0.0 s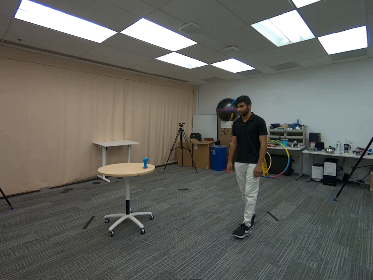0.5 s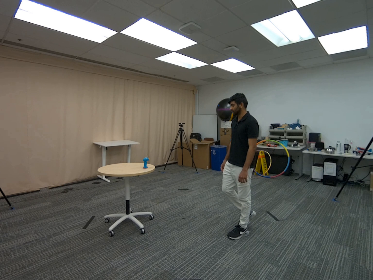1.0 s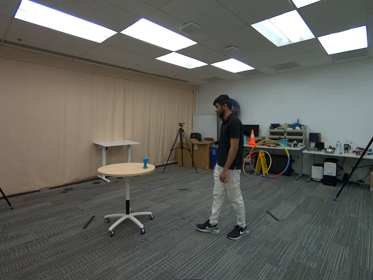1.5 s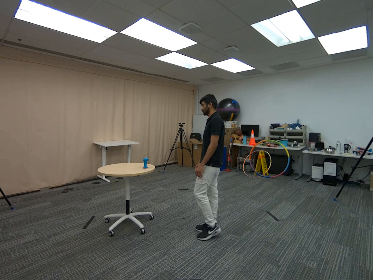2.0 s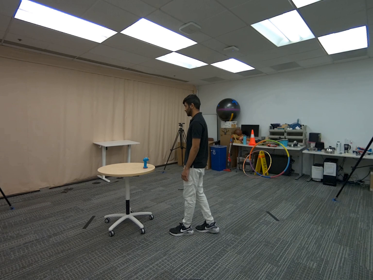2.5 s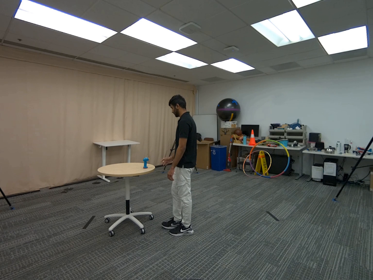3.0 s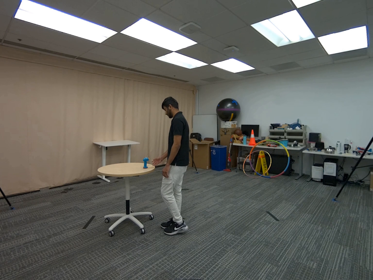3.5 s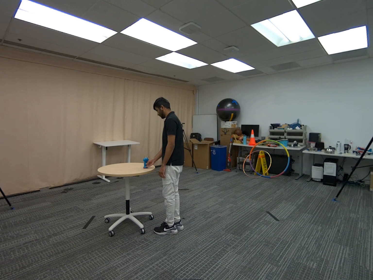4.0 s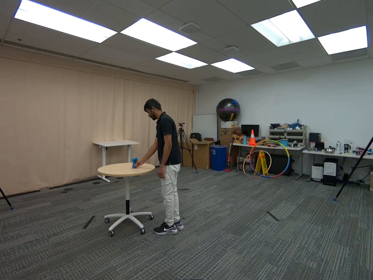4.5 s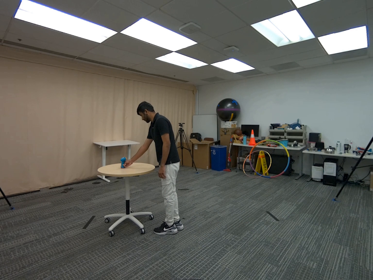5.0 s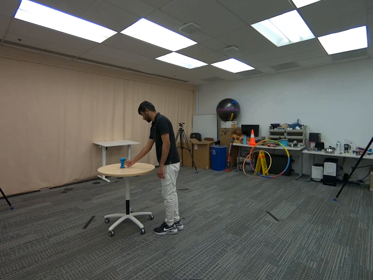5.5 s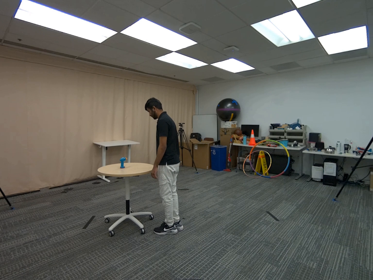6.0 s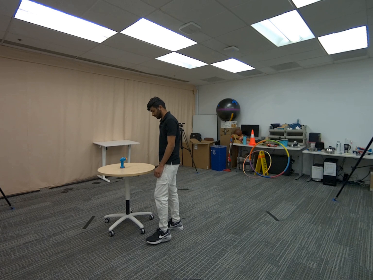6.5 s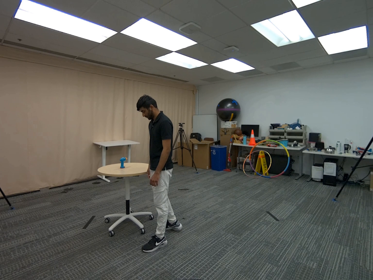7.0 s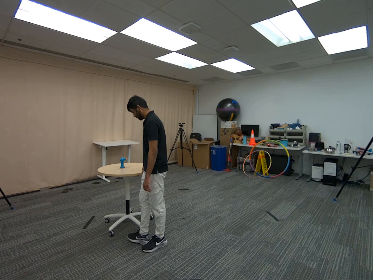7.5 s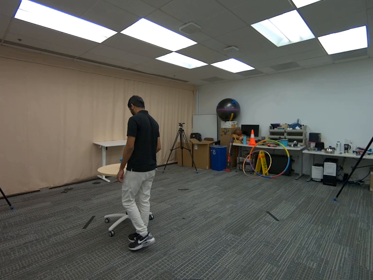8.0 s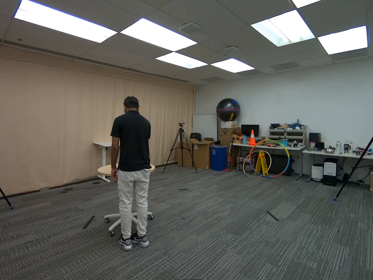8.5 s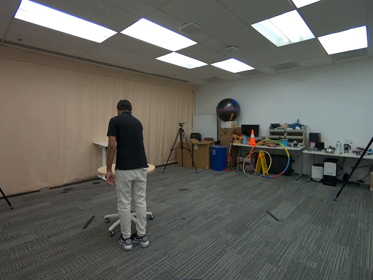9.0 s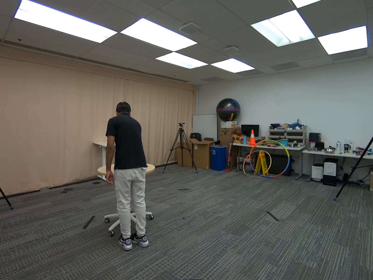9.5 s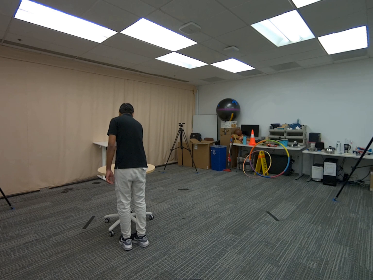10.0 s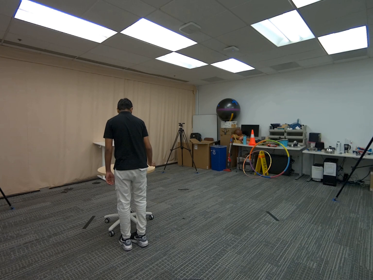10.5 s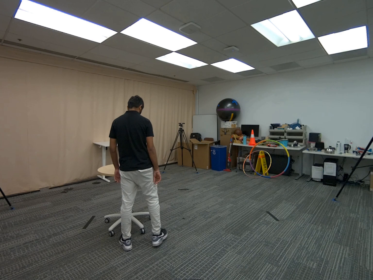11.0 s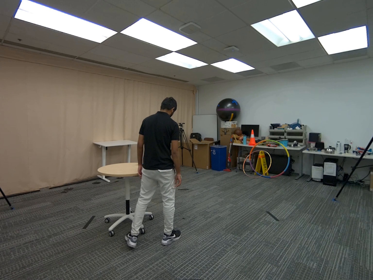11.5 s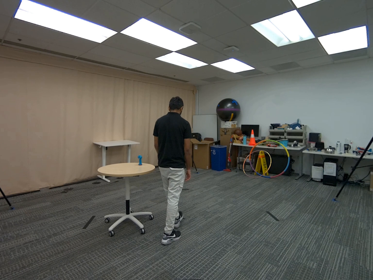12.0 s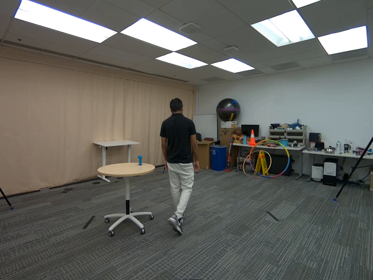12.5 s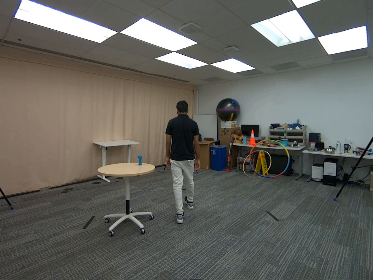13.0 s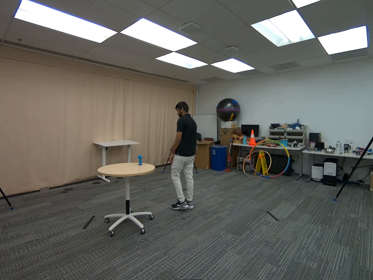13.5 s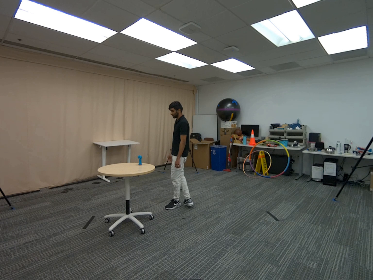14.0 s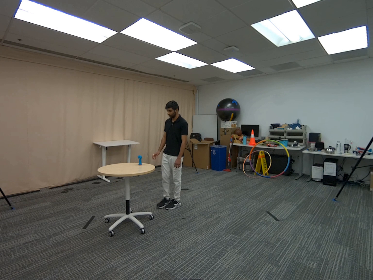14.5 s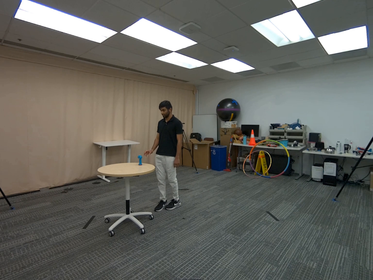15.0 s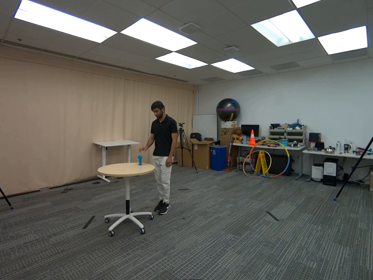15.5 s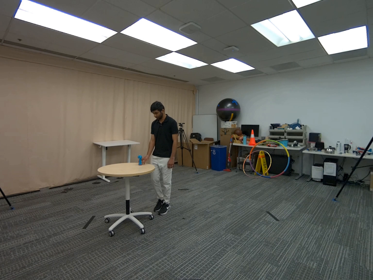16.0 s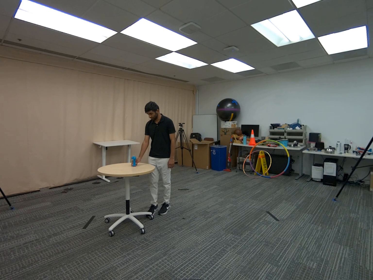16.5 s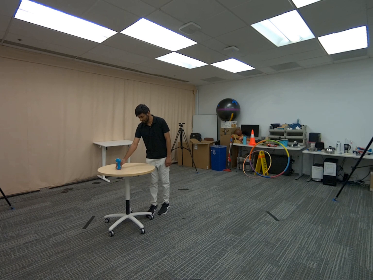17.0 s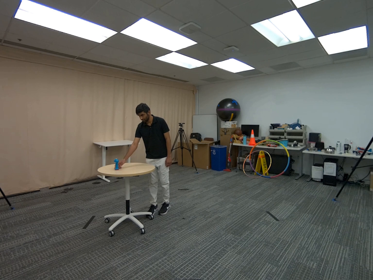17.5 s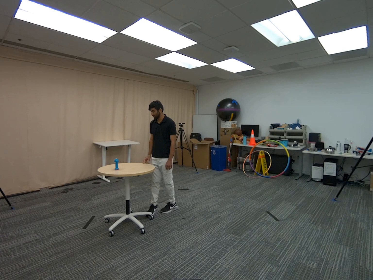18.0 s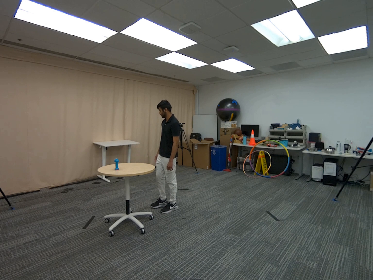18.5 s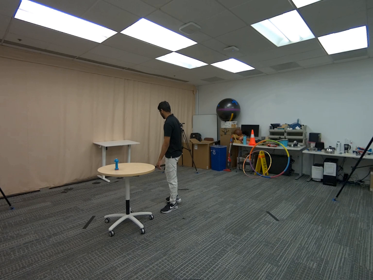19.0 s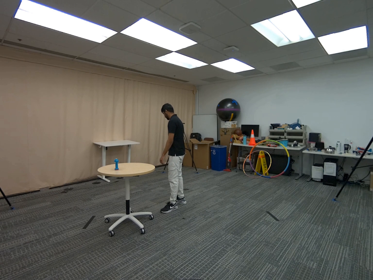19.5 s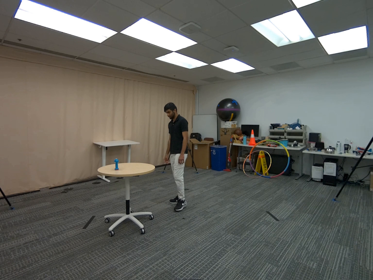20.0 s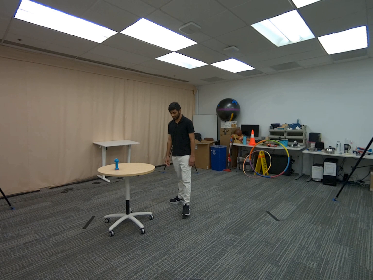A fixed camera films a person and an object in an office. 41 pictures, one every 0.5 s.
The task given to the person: Walk over to the toy drill on the round table and push the toy drill away from you.
